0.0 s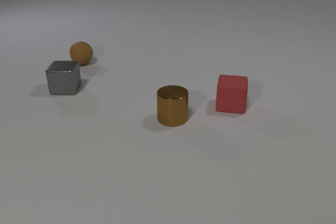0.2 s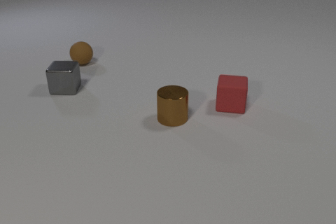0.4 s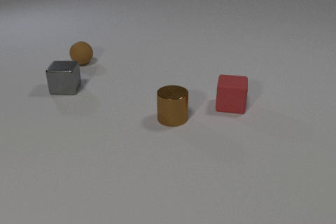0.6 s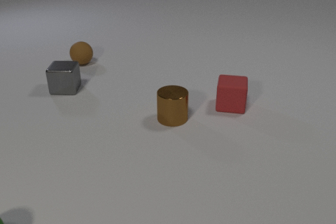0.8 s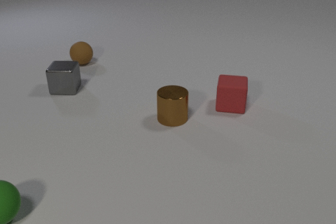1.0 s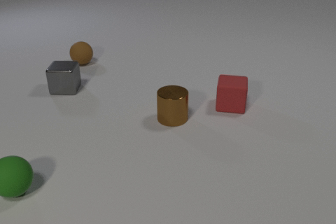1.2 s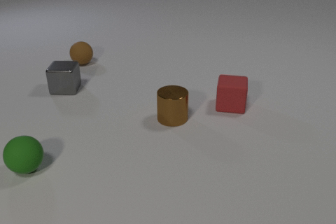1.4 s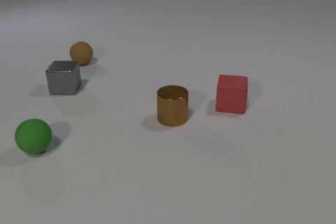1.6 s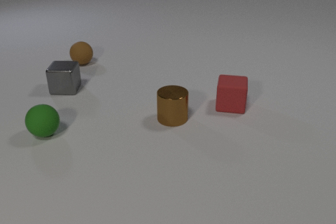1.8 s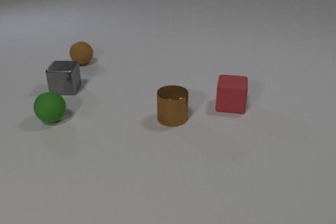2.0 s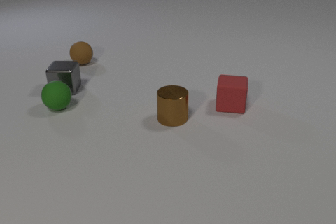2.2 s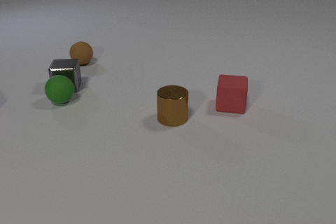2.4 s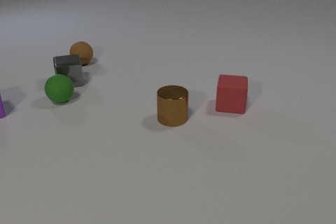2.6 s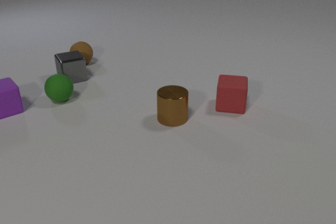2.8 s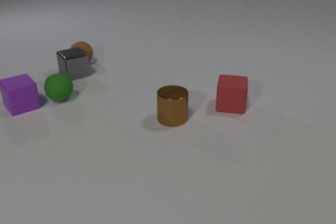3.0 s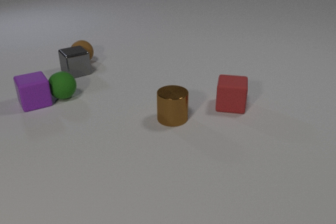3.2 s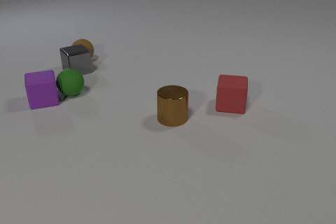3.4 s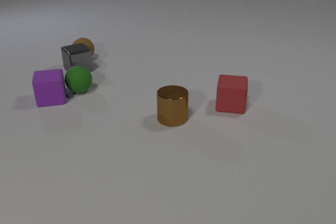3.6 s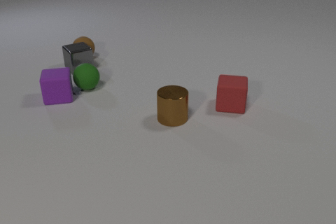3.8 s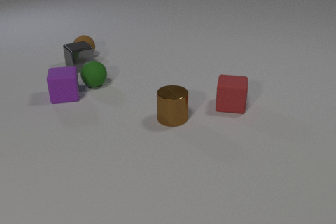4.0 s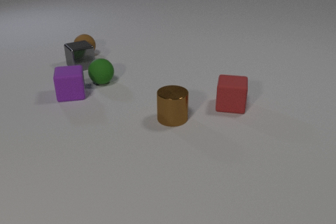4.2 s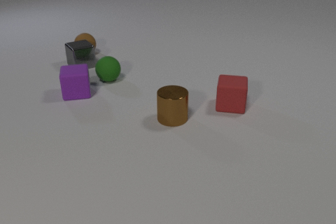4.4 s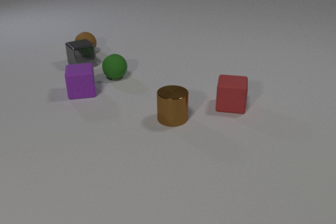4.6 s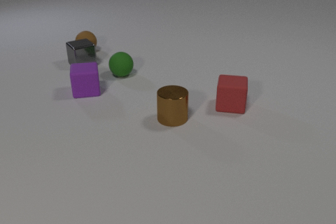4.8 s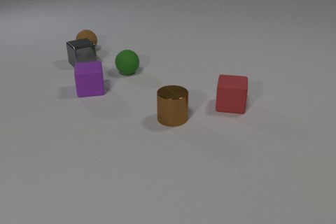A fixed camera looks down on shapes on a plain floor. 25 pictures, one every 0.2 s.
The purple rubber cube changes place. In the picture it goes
to the right.
The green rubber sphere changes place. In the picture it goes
away from the camera.
0.0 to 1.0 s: The green rubber sphere comes in at the bottom edge, rolls away from the camera and to the right.
1.0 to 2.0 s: The green rubber sphere rolls away from the camera.
2.0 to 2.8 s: The green rubber sphere rolls away from the camera. The gray metal cube slides away from the camera, spins counterclockwise seen from above by about 30 degrees, its near face sliding to the right. The purple rubber cube comes in at the left edge, slides to the right. The green rubber sphere and the gray metal cube collide. The gray metal cube and the brown rubber sphere collide.
2.8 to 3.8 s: The green rubber sphere rolls to the right and away from the camera. The gray metal cube slides away from the camera. The brown rubber sphere rolls away from the camera. The purple rubber cube slides to the right, spins clockwise seen from above by about 30 degrees, its near face sliding to the left. The green rubber sphere and the purple rubber cube collide.
3.8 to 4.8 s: The green rubber sphere rolls to the right and away from the camera. The gray metal cube slides away from the camera. The brown rubber sphere rolls away from the camera. The purple rubber cube slides to the right.
What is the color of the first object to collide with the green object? gray.
What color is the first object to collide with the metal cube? green.
How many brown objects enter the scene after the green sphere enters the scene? 0.
